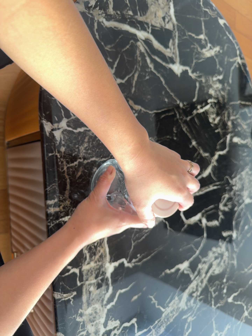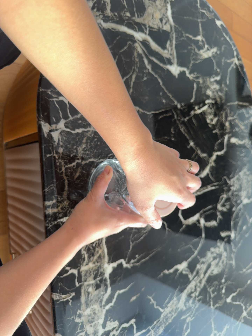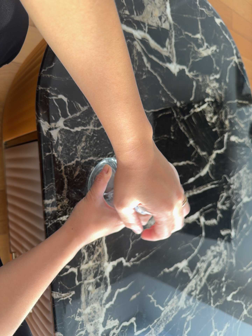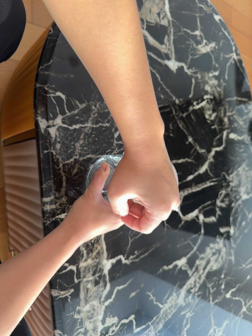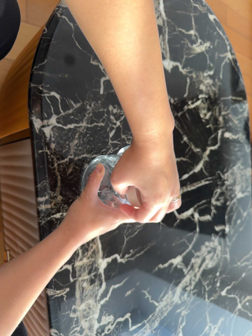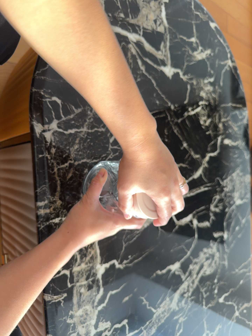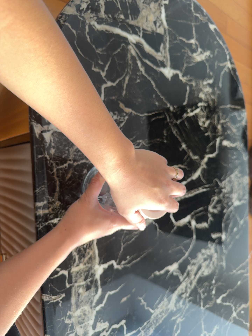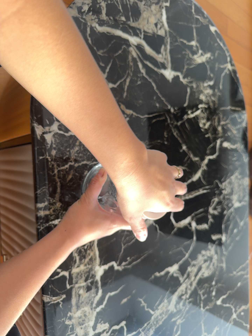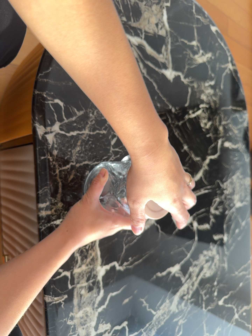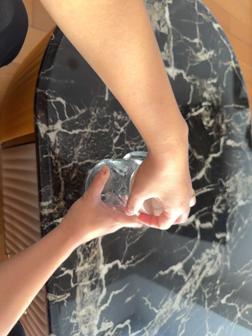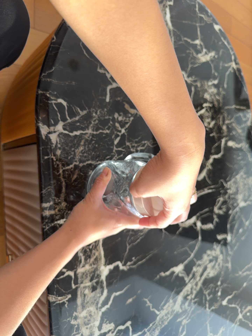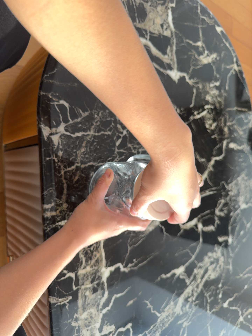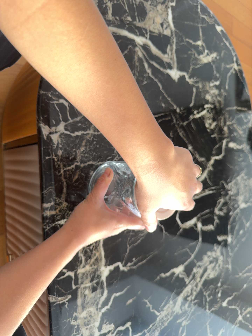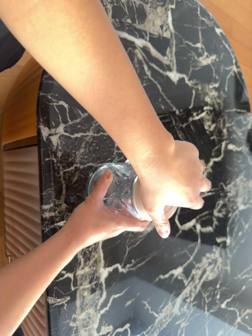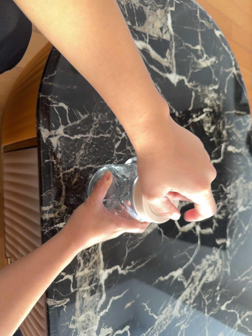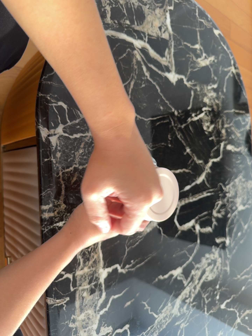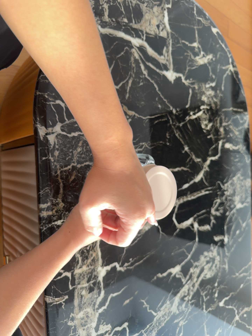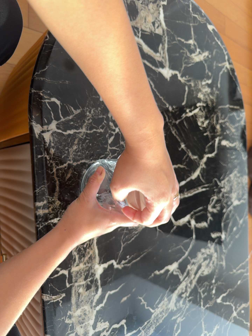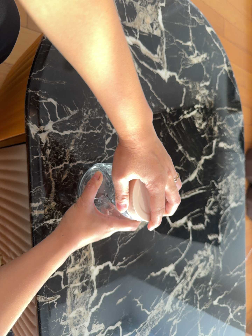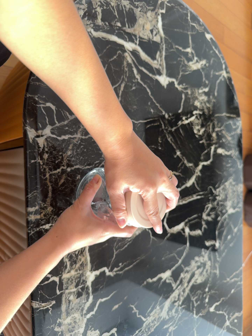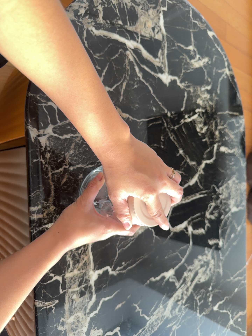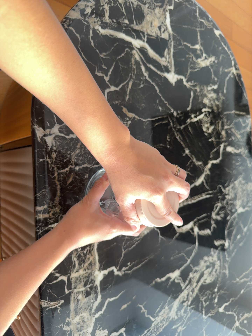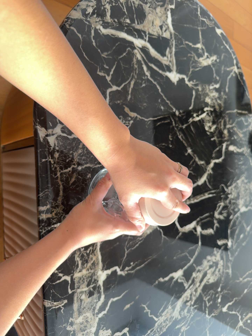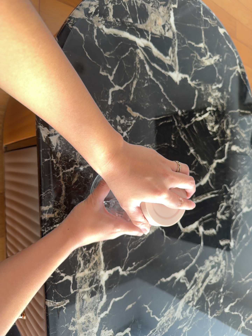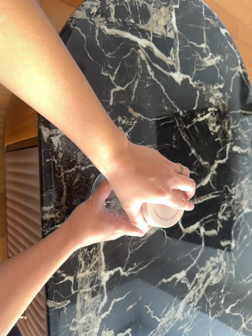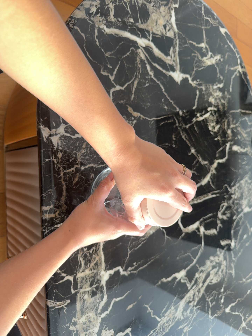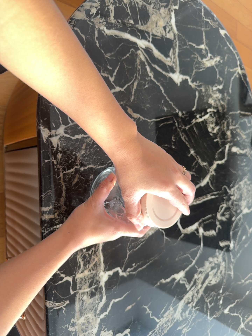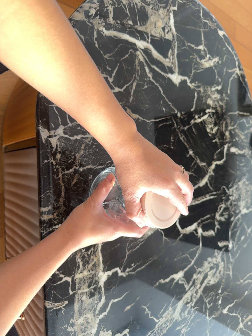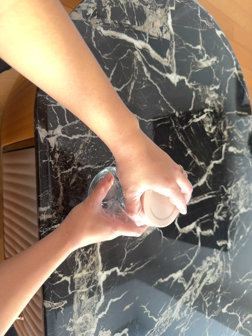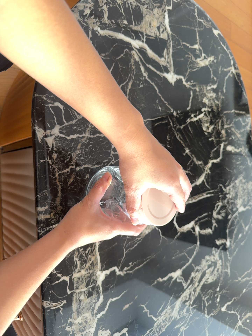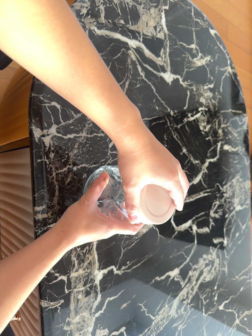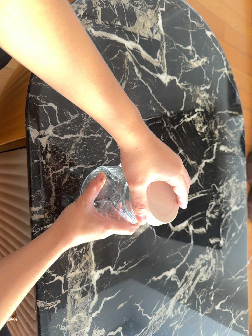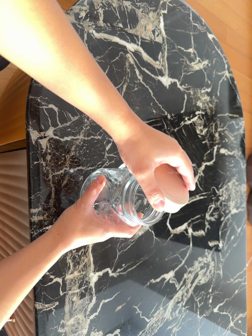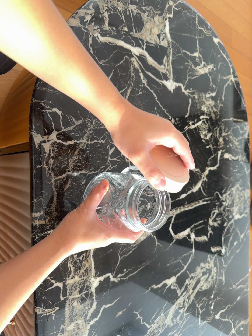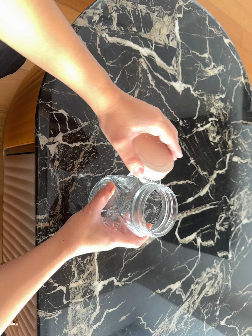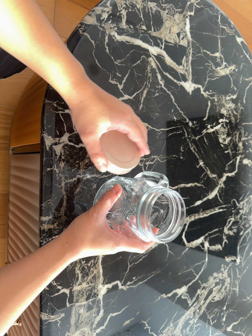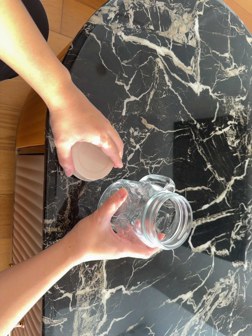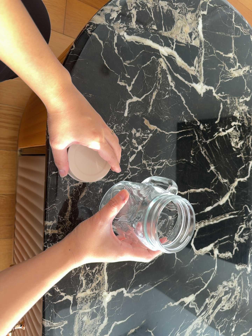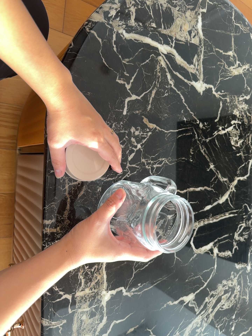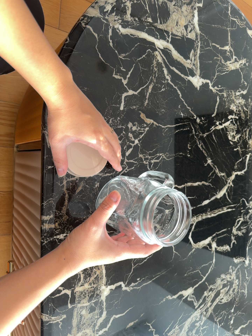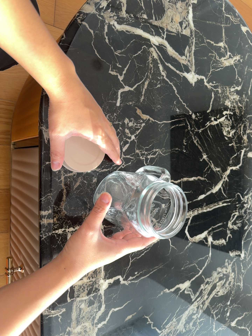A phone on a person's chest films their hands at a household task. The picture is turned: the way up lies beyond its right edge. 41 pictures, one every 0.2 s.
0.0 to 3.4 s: The camera shifts only a little, or ends up much as it began.
3.4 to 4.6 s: The camera shifts only a little, or ends up much as it began.
4.6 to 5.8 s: The camera keeps its place and its aim.
5.8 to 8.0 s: The camera shifts only a little, or ends up much as it began.
The film runs backward here.
